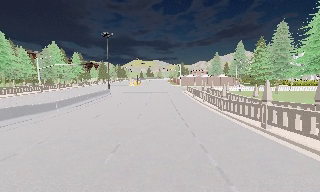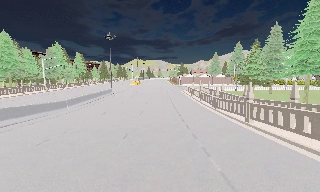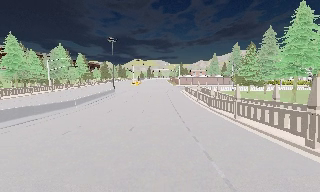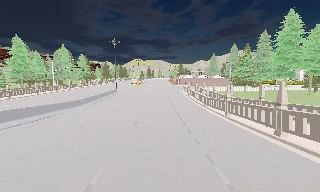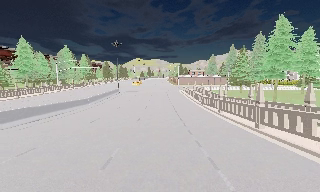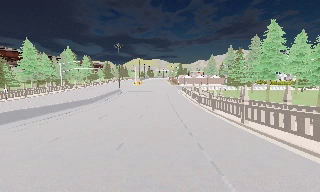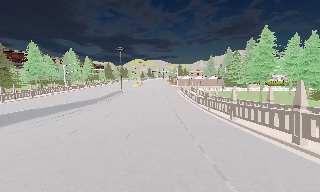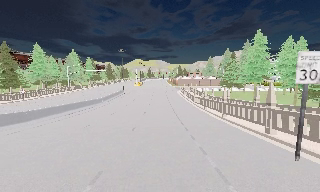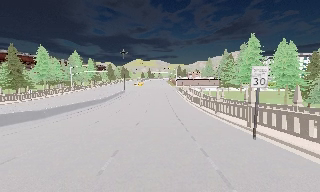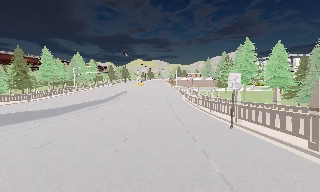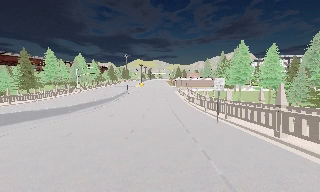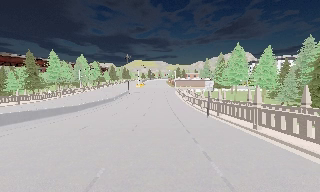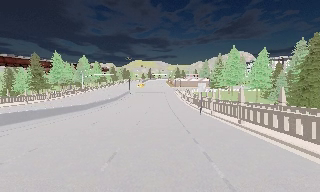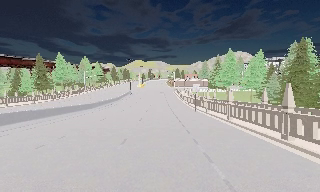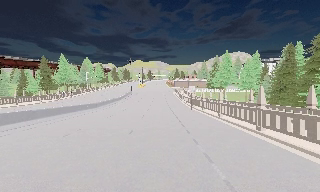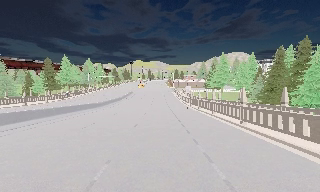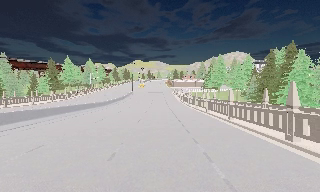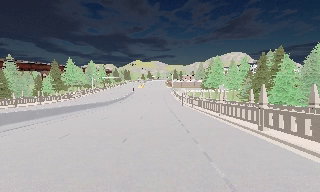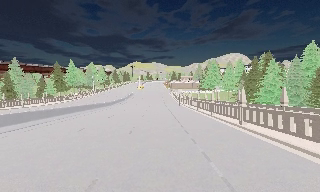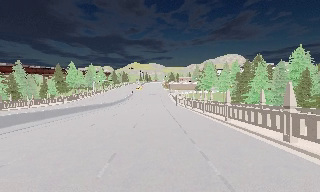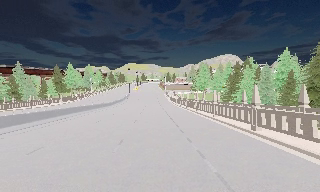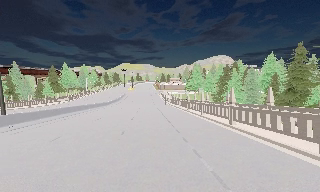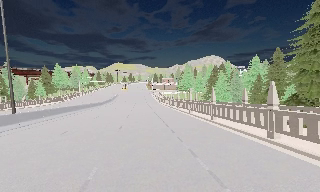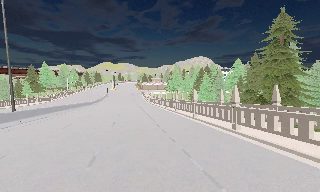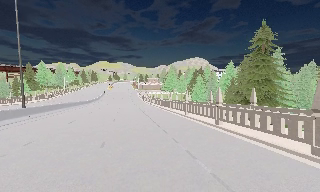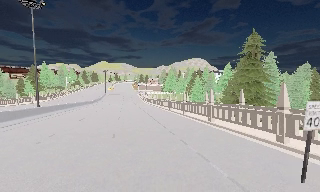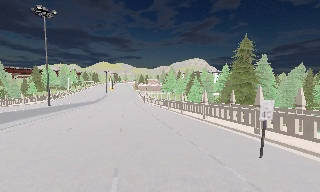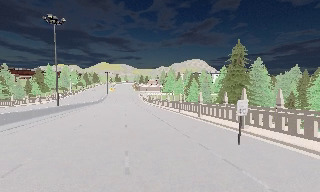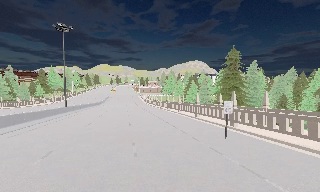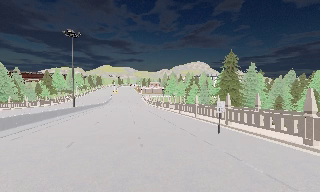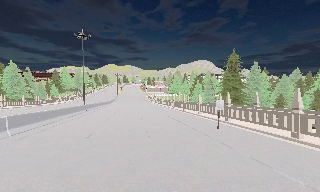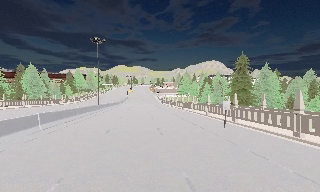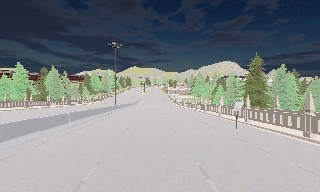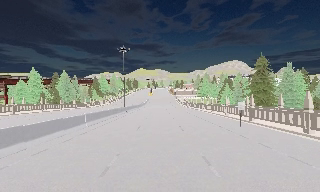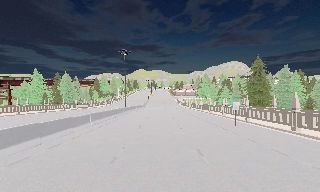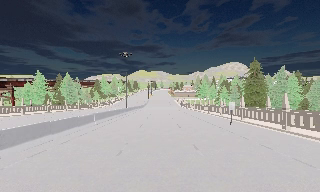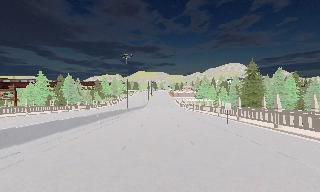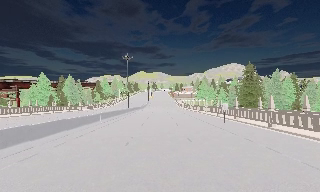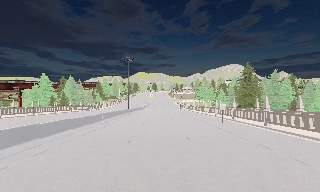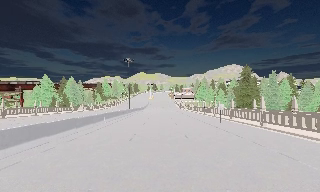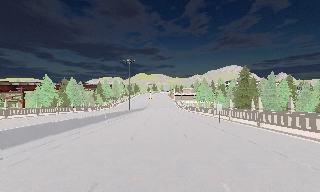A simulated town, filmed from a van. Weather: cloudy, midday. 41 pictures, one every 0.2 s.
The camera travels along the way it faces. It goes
backward.
0.0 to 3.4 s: The camera travels backward, about 30 m, so what stands in front gets smaller.
3.4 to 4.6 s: The scene slides to the left, as the camera pans about 10 degrees to its right. It travels backward, about 12 m, so what stands in front gets smaller.
4.6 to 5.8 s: The camera travels backward, about 10 m, so what stands in front gets smaller.
5.8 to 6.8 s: The camera pans to its left, which is counterclockwise from overhead, by about 10 degrees. It travels backward, about 5 m, so what stands in front gets smaller.
6.8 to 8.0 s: The camera travels backward, about 4 m, so what stands in front gets smaller. It loses speed.
The film runs backward here.
